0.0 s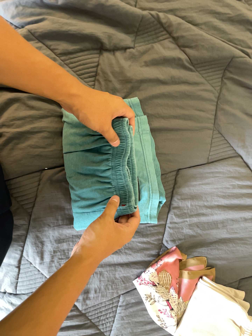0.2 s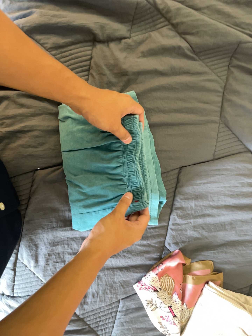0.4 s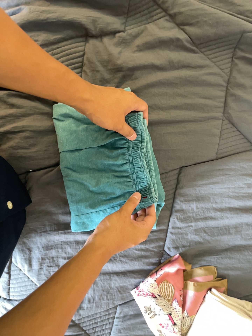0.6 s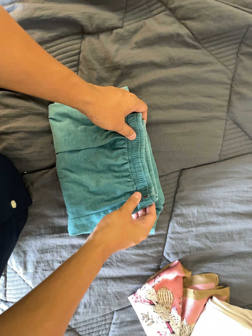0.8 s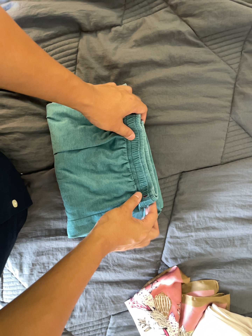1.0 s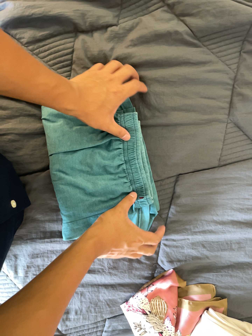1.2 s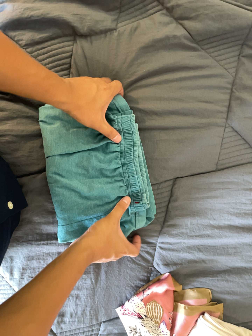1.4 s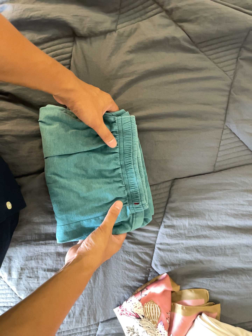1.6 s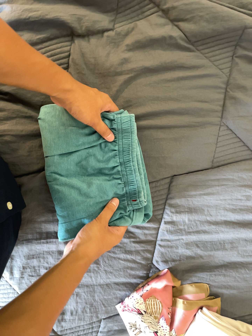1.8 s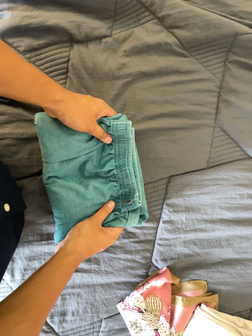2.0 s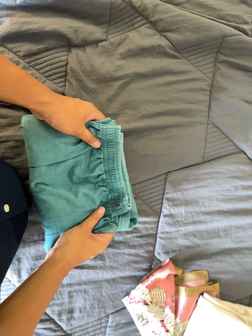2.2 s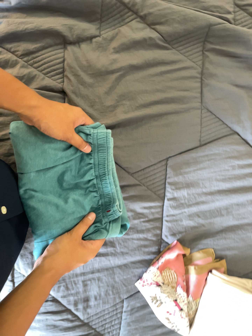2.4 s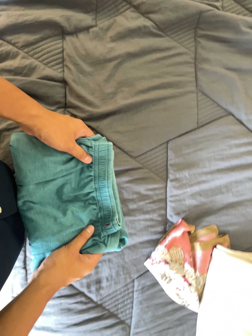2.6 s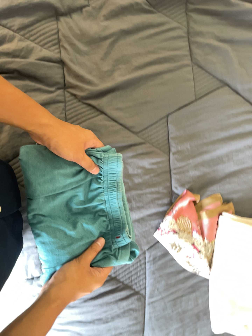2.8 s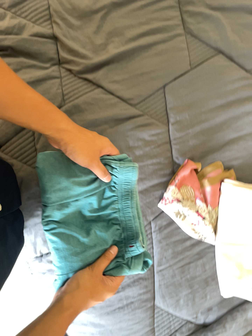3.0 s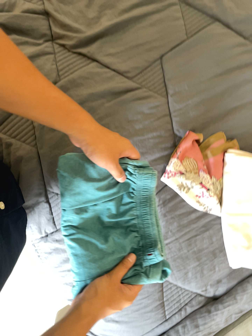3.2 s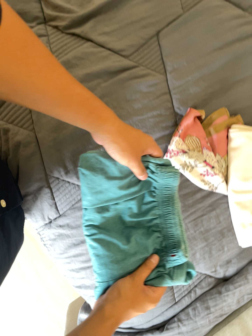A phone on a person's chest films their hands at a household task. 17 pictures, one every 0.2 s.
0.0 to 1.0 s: The camera pans to its left by about 15 degrees. It travels to its right and forward, about 20 cm.
1.0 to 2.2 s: The camera travels to its left, backward and toward the bottom of its view, about 12 cm.
2.2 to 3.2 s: The camera travels toward the bottom of its view, about 24 cm, so close, fixed things drift upward. It rolls about its line of sight by about 20 degrees, and the scene rotates counterclockwise.
The film runs forward here.
